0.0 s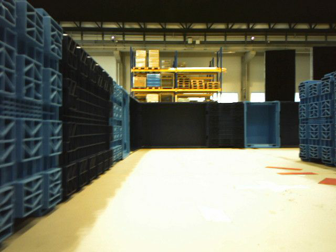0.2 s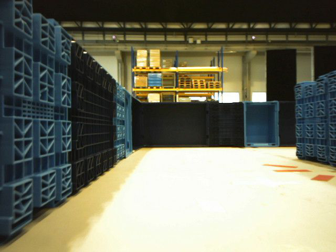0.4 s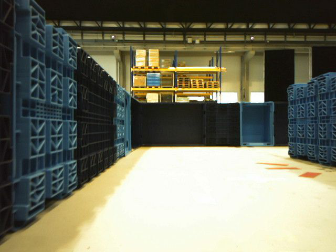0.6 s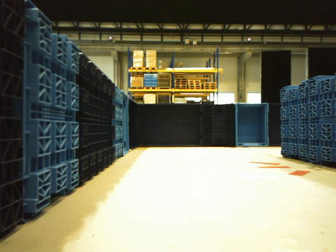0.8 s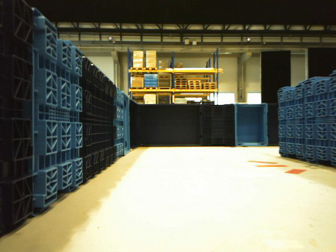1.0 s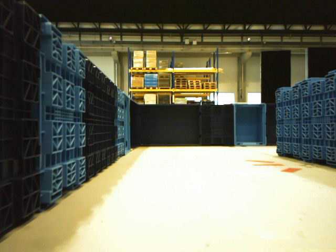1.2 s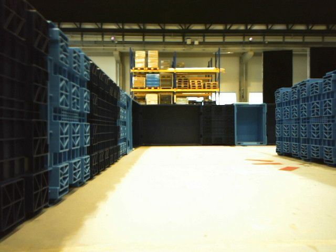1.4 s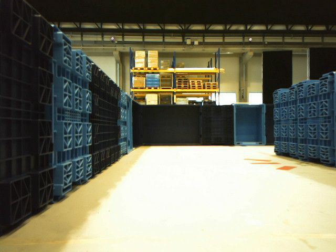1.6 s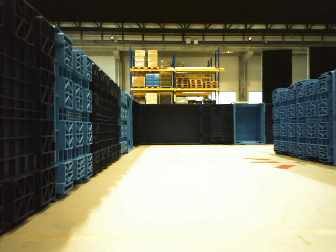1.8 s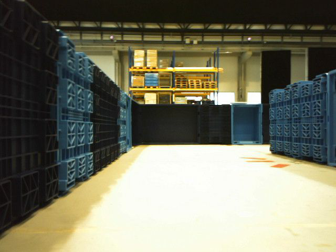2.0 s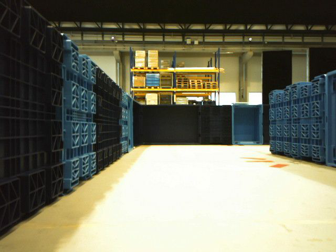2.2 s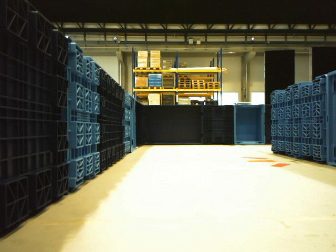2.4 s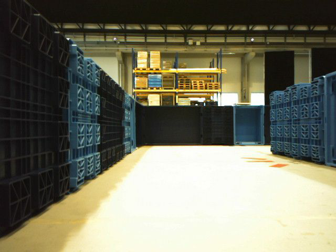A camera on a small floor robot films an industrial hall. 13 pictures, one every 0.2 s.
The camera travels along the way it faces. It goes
backward.
0.0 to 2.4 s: The camera travels backward, about 0.4 m, so what stands in front gets smaller.
The film runs backward here.
